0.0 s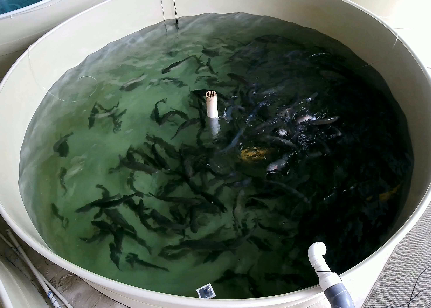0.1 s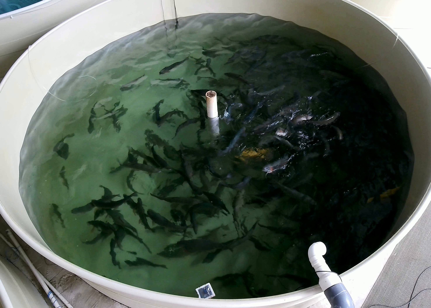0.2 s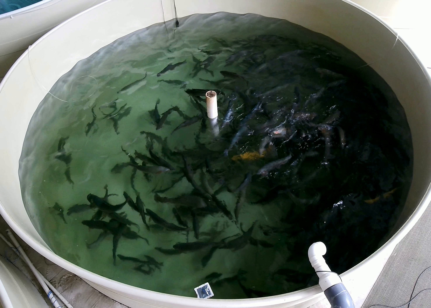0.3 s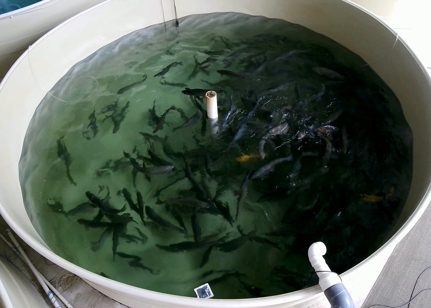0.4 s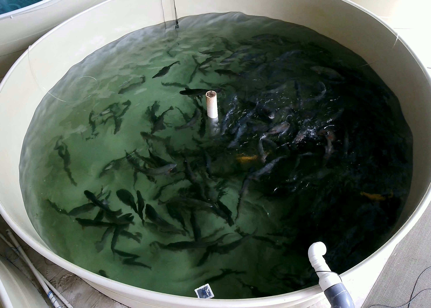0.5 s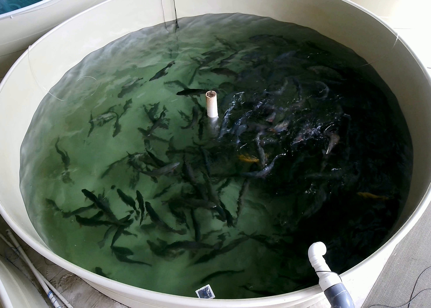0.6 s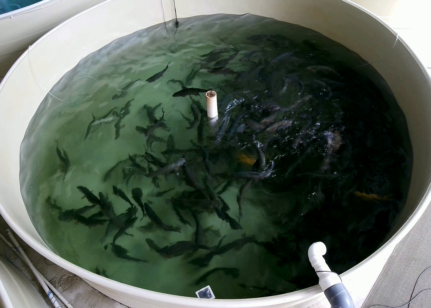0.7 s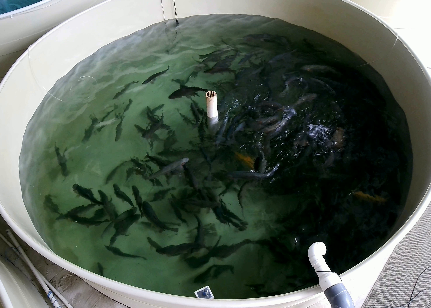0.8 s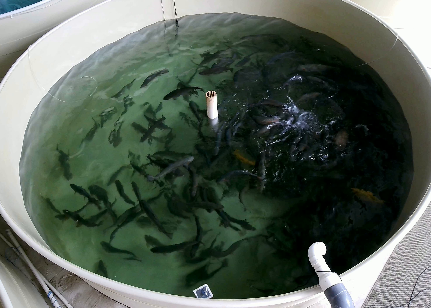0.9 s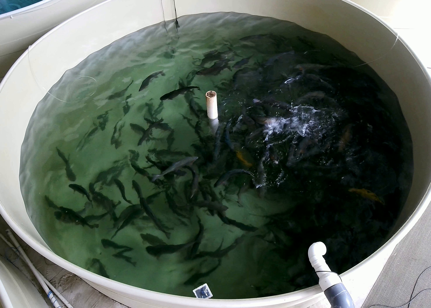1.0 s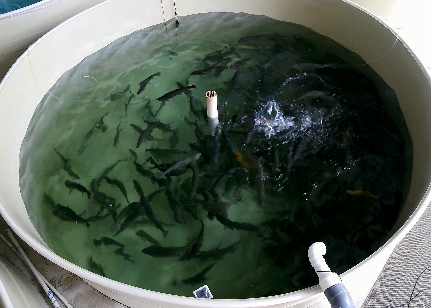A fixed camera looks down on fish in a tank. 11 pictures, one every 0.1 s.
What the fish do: Weak feeding.
